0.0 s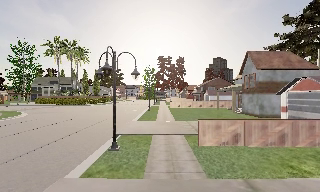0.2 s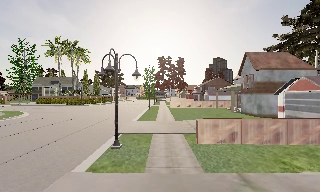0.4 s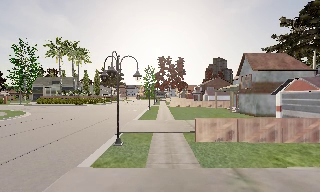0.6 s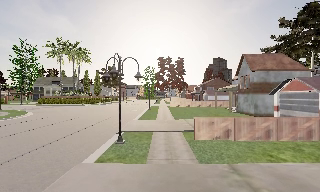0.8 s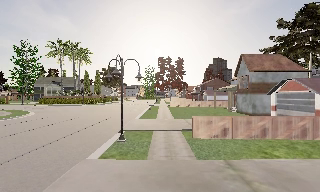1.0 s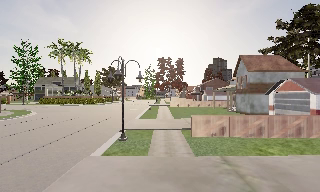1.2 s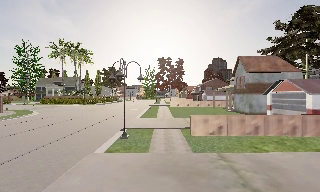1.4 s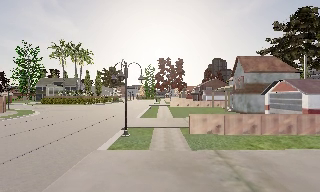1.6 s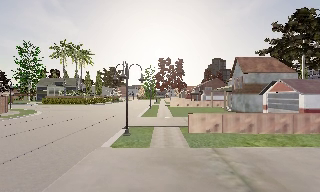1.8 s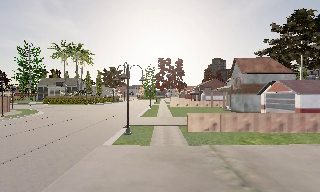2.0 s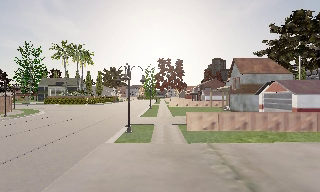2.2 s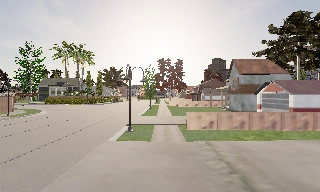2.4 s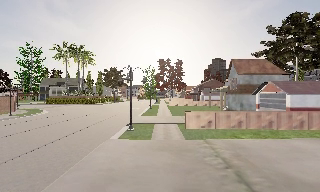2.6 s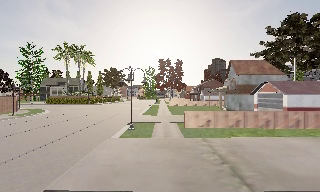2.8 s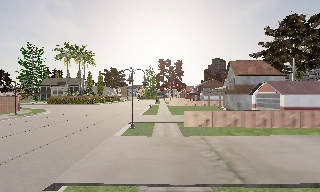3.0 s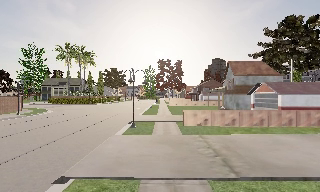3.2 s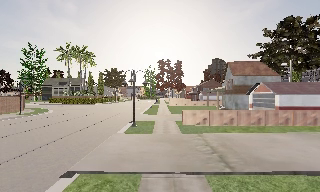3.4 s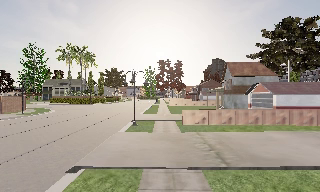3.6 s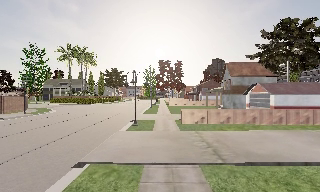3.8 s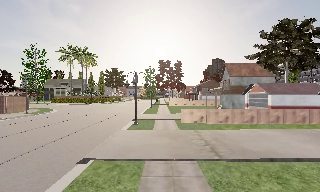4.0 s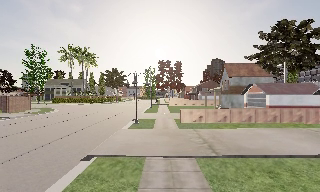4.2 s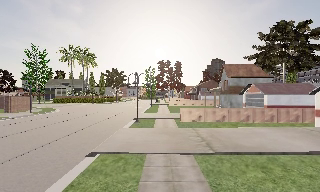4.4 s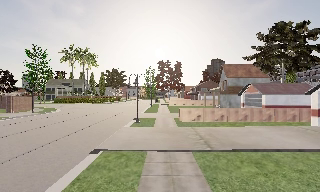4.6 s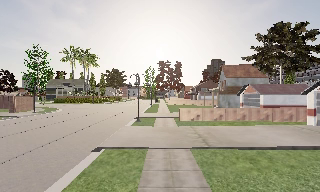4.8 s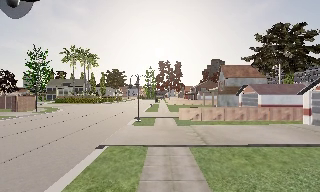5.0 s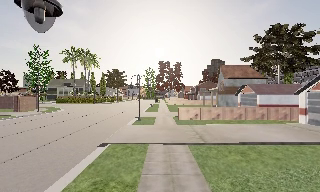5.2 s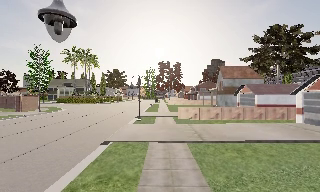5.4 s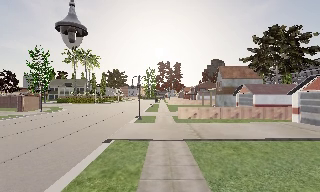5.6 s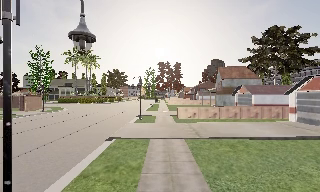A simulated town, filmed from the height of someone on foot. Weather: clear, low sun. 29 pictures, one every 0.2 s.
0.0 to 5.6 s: The camera travels backward, about 10 m, so what stands in front gets smaller.
The film runs backward here.
